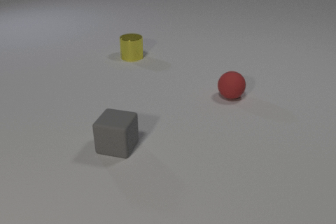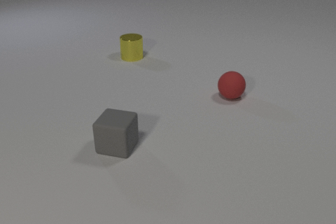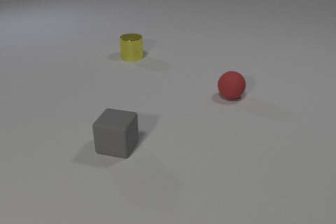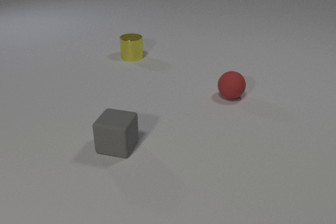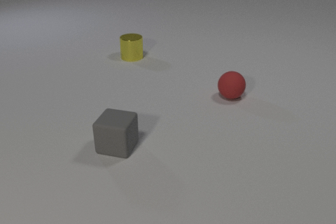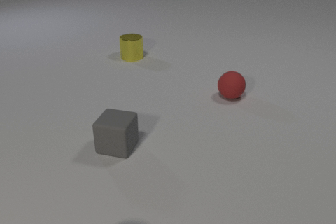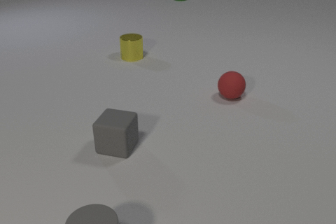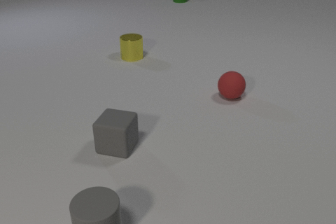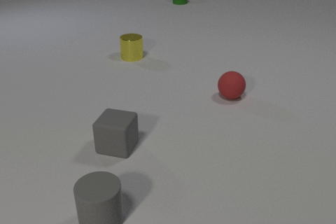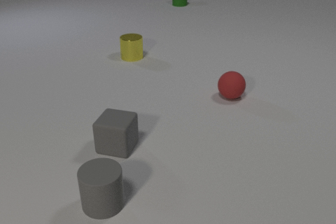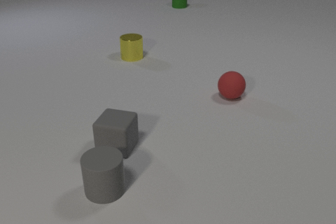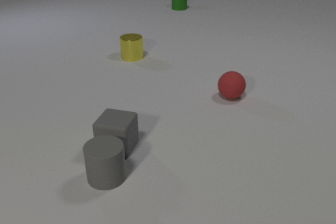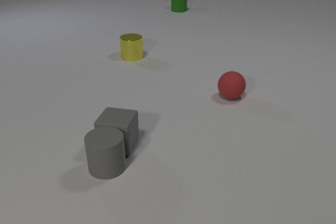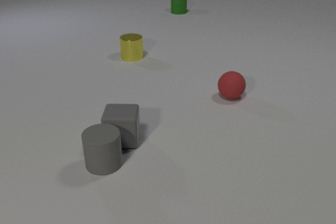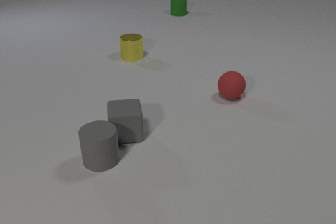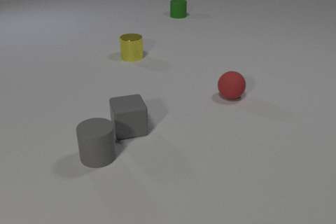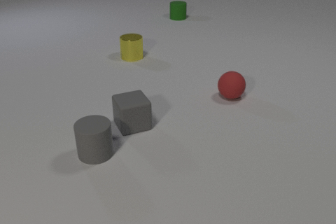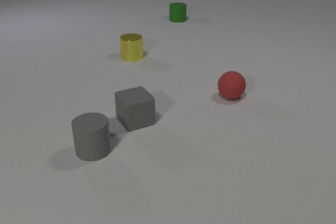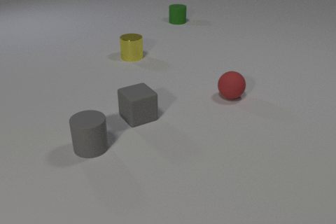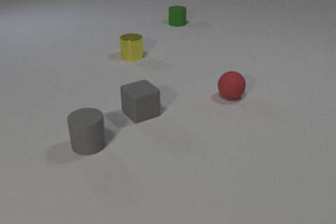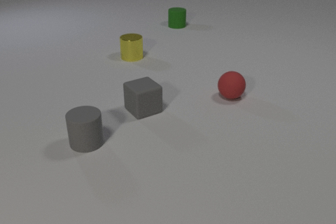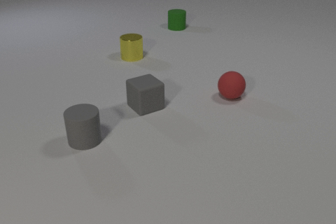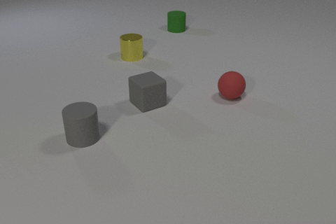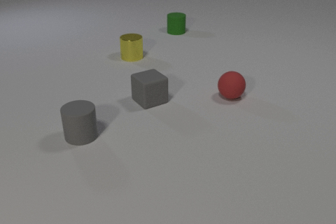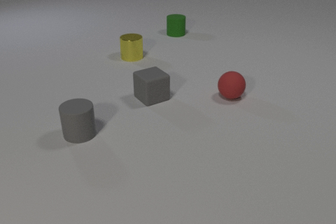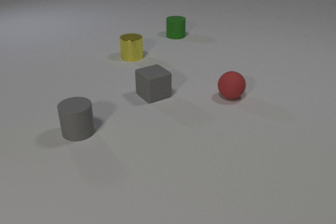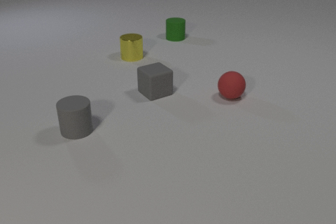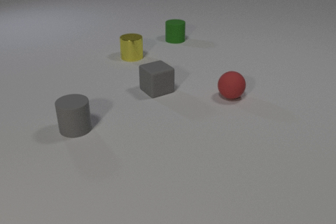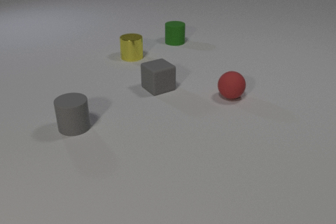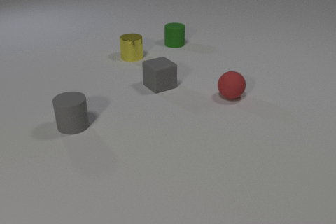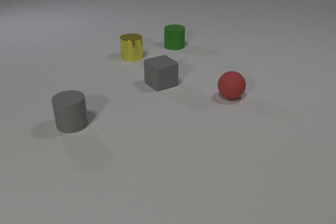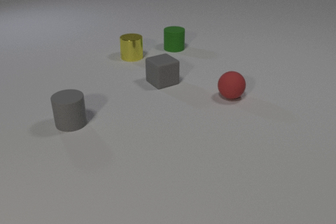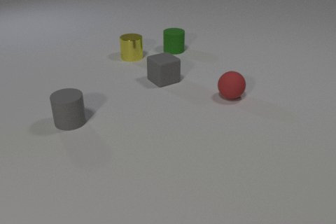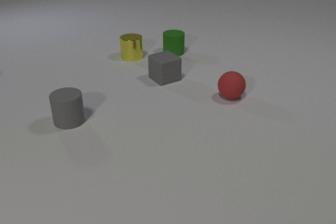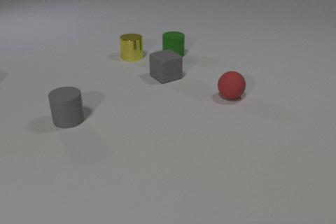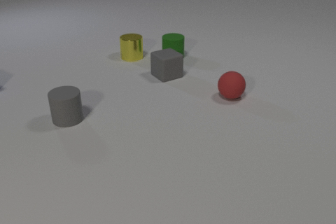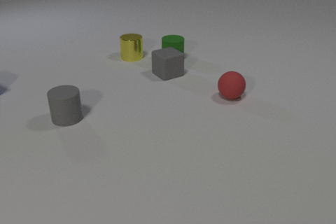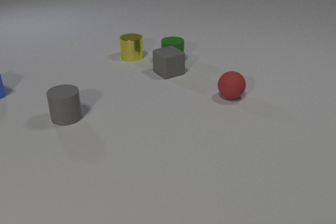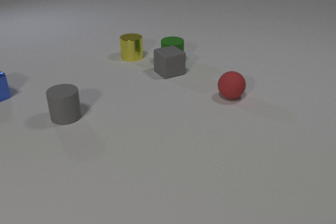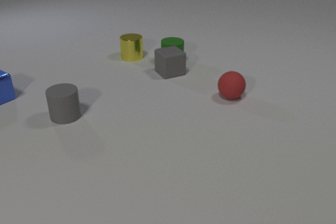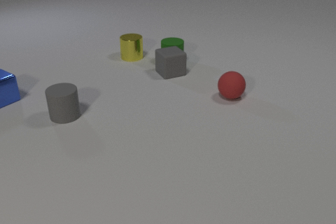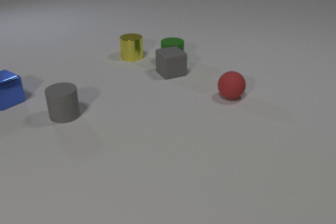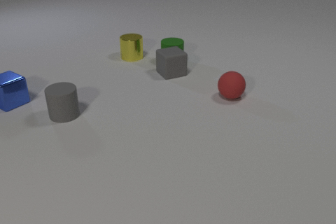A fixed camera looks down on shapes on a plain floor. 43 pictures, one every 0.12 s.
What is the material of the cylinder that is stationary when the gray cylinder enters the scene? metal.
What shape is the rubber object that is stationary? sphere.
What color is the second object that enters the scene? gray.
0.00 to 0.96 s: The gray rubber cylinder comes in at the bottom edge, slides away from the camera. The green rubber cylinder comes in at the top edge, slides toward the camera.
0.96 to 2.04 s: The gray rubber cylinder slides away from the camera. The gray rubber cube slides away from the camera and to the right, spins so that its near face slides to the right, counterclockwise seen from above. The green rubber cylinder slides toward the camera. The gray rubber cylinder and the gray rubber cube collide.
2.04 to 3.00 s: The gray rubber cylinder slides away from the camera. The gray rubber cube slides away from the camera. The green rubber cylinder slides toward the camera.
3.00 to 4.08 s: The gray rubber cylinder slides away from the camera. The gray rubber cube slides away from the camera. The green rubber cylinder slides toward the camera.
4.08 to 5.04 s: The gray rubber cylinder slides away from the camera. The gray rubber cube slides away from the camera and to the right. The green rubber cylinder slides toward the camera. The blue metal cube comes in at the left edge, slides toward the camera and to the right. The gray rubber cube and the green rubber cylinder collide.
